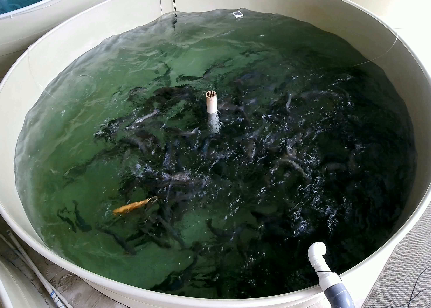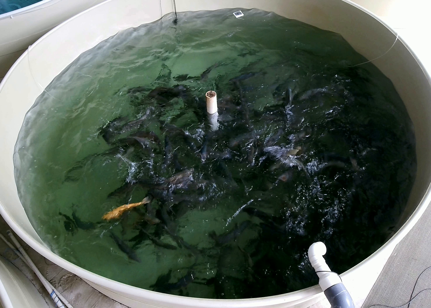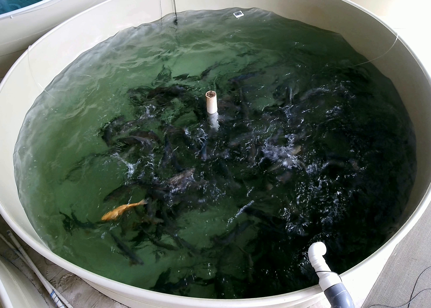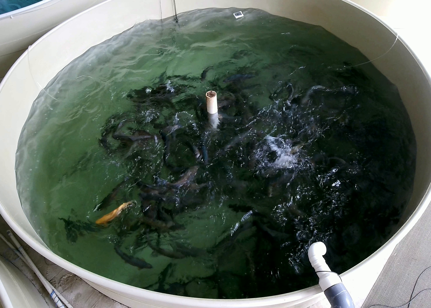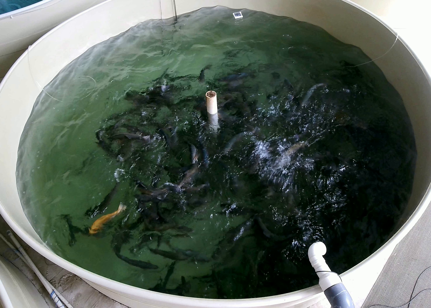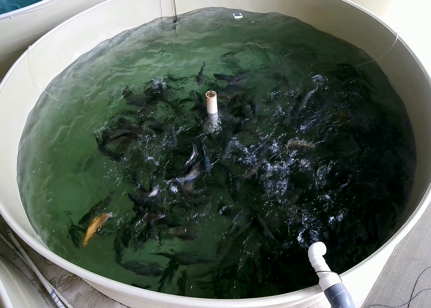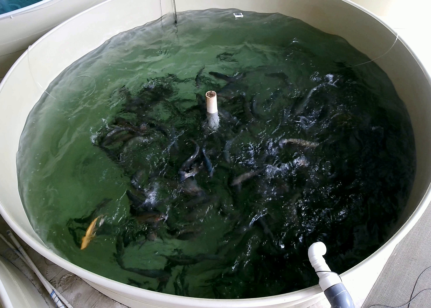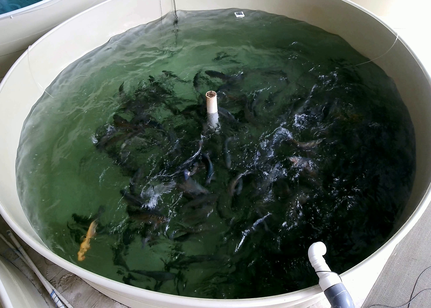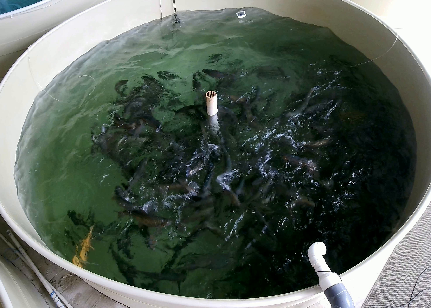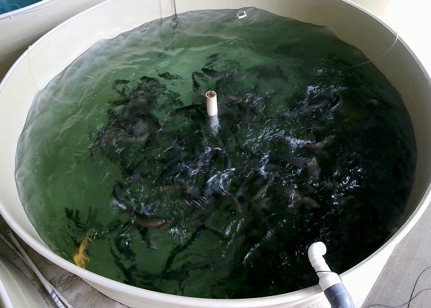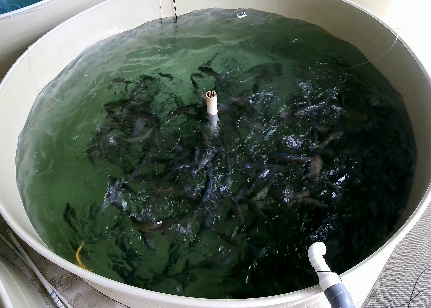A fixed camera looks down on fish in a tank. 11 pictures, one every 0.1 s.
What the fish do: Strong feeding.
